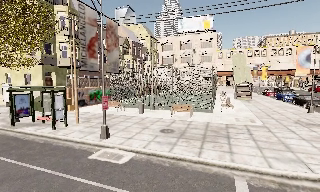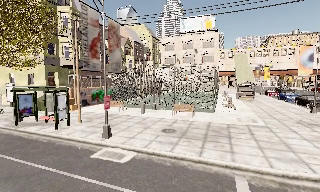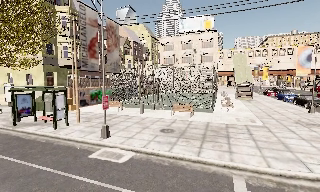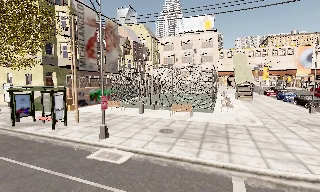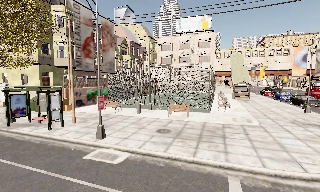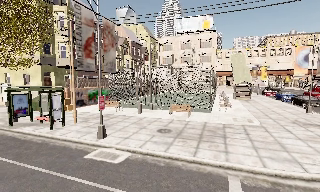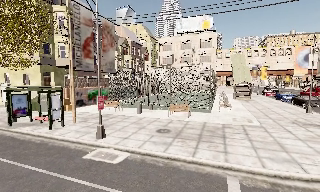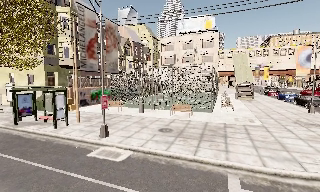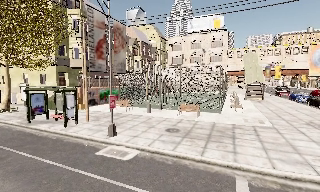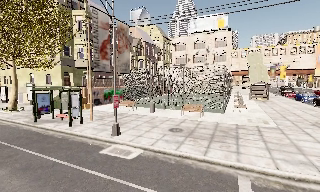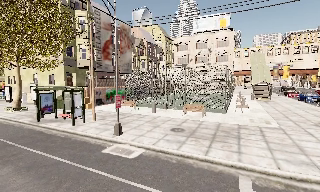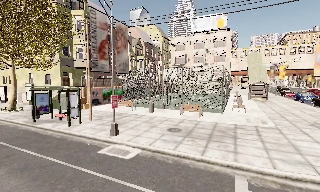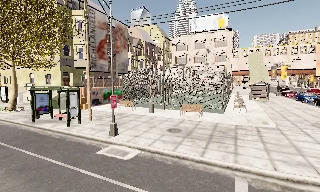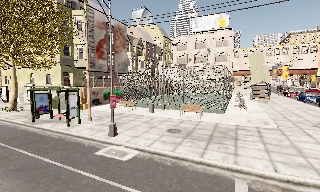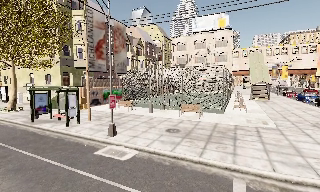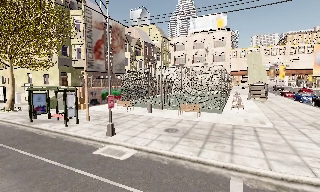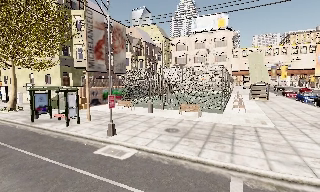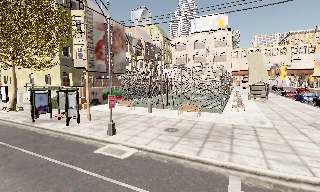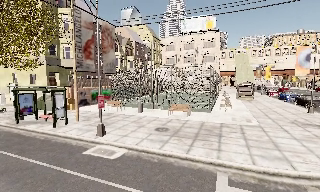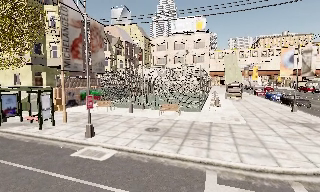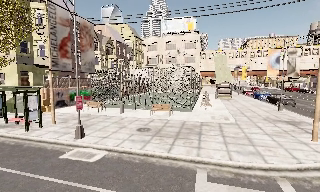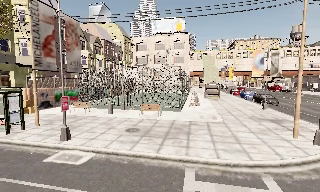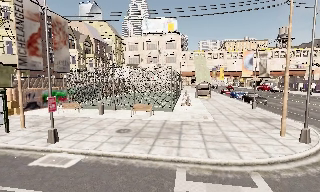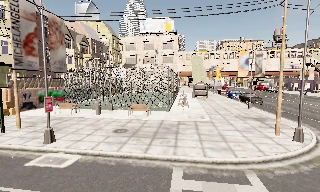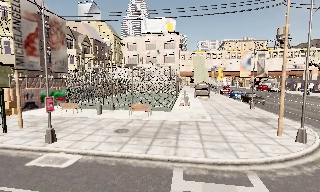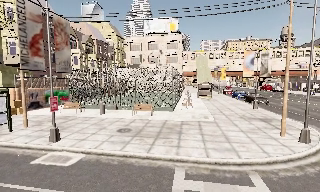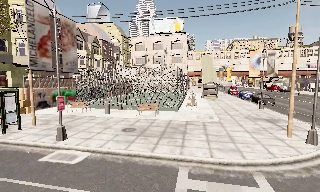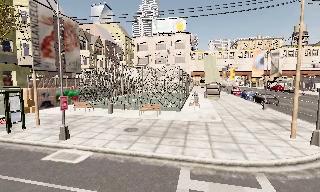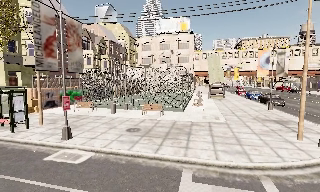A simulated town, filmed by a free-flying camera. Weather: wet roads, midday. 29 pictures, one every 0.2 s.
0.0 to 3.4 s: The camera travels to its right, about 0.5 m.
3.4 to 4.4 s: The scene slides to the left, as the camera pans about 15 degrees to its right.
4.4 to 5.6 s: The camera shifts only a little, or ends up much as it began.
The film runs backward here.
